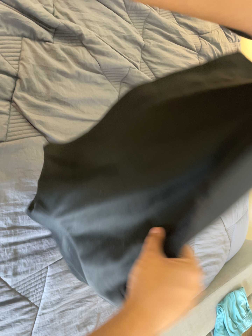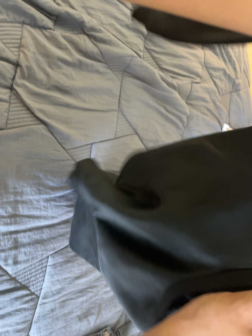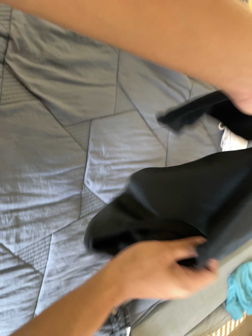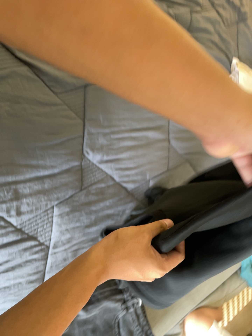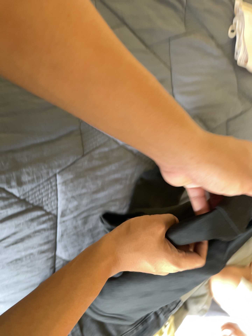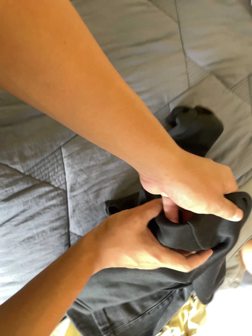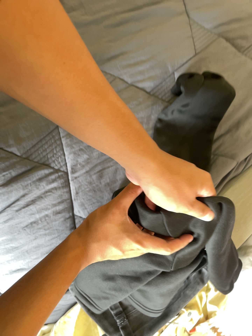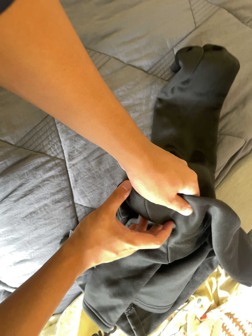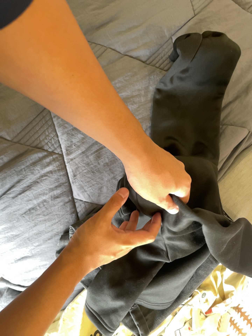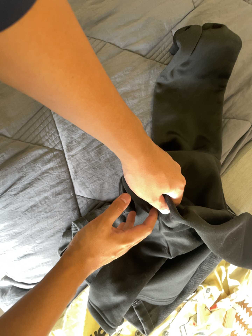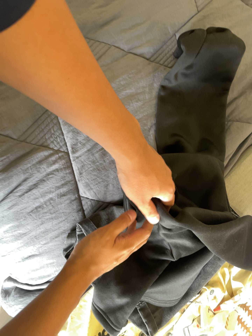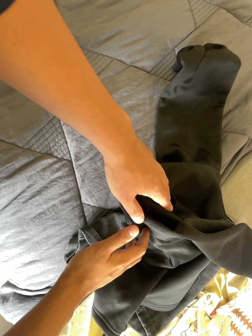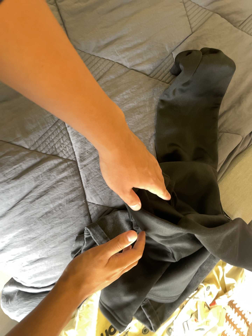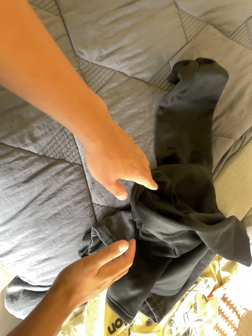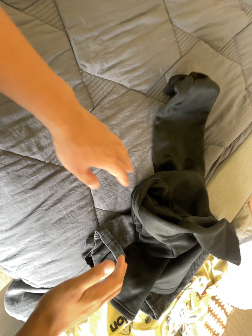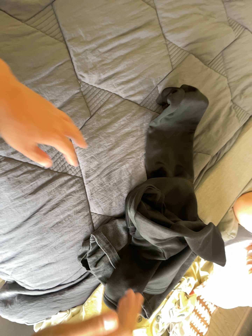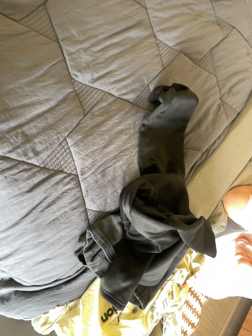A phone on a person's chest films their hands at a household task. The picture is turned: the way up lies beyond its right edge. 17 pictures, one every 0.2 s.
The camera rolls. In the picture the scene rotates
counterclockwise.
0.0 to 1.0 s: The camera pans to its left by about 15 degrees. It travels toward the bottom of its view, forward and to its right, about 30 cm, so close, fixed things drift upward. Its aim tips toward the bottom of its view by about 15 degrees, and the scene shifts upward. It rolls about its line of sight by about 20 degrees, and the scene rotates counterclockwise.
1.0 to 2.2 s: The camera travels forward and to its right, about 10 cm, so what stands in front looms larger. It rolls about its line of sight by about 10 degrees, and the scene rotates counterclockwise.
2.2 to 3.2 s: The camera pans to its right by about 15 degrees. It travels backward and to its left, about 20 cm, so what stands in front gets smaller.
The film runs backward here.
